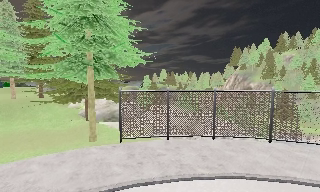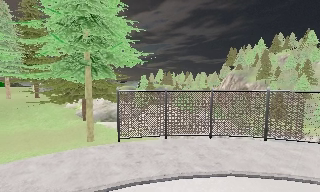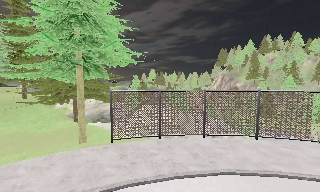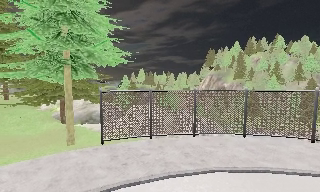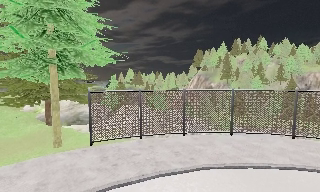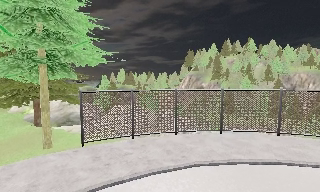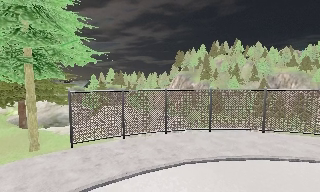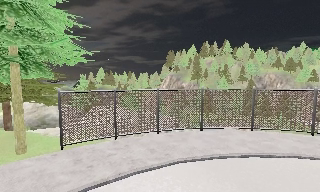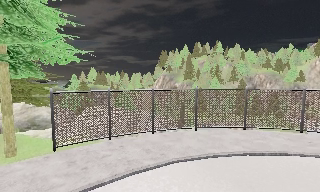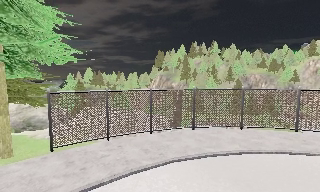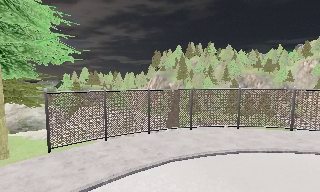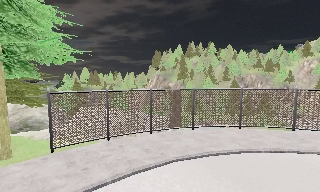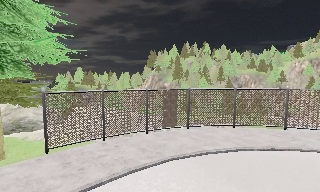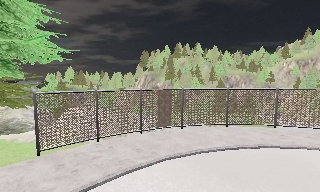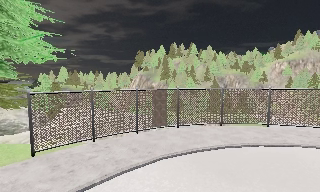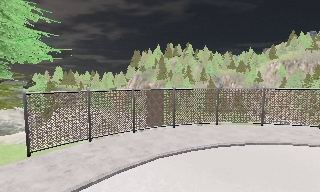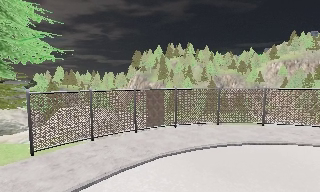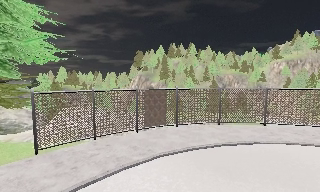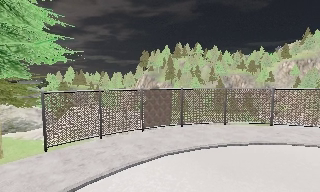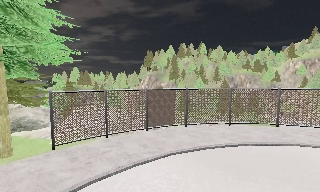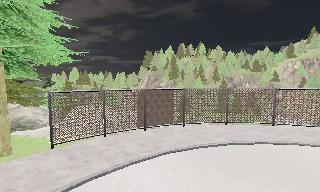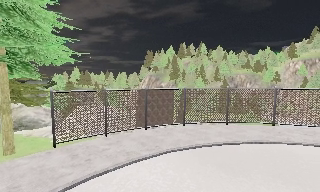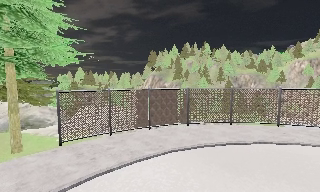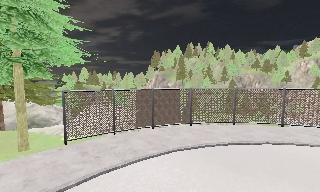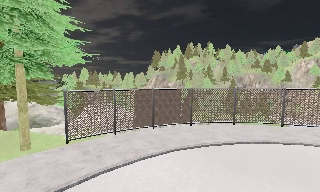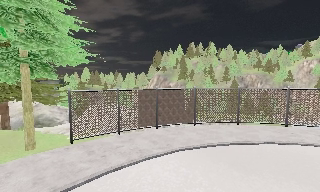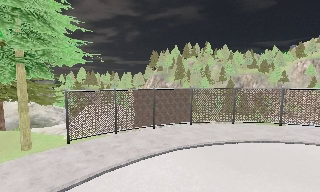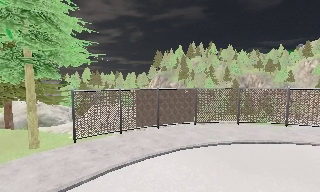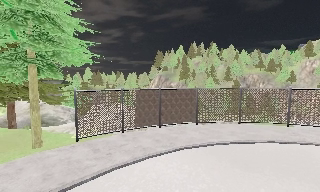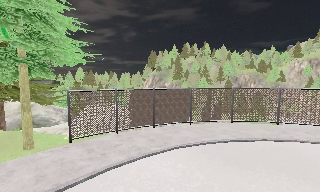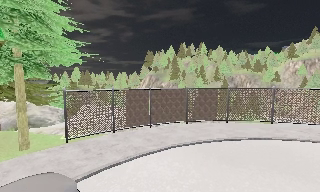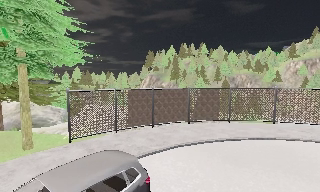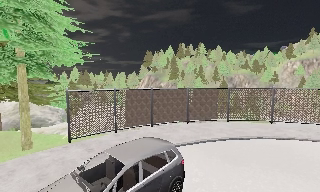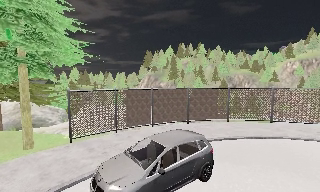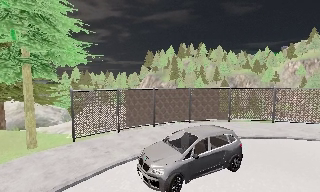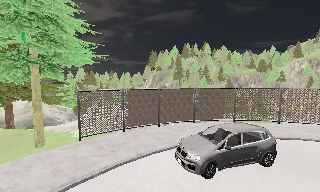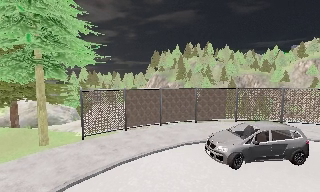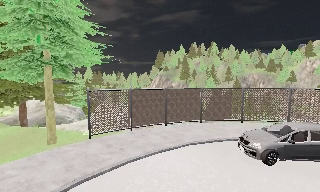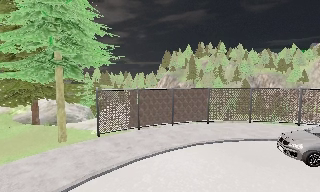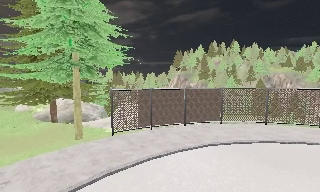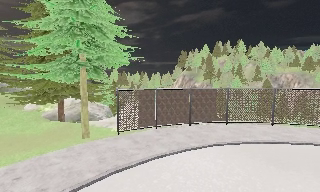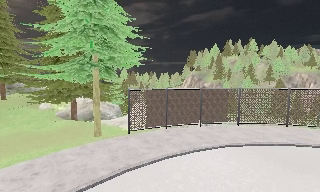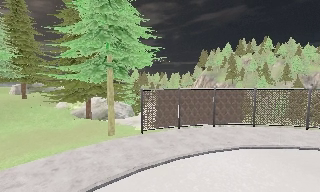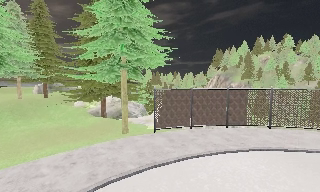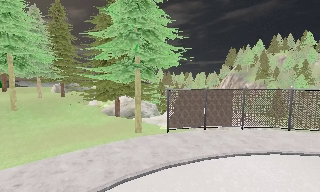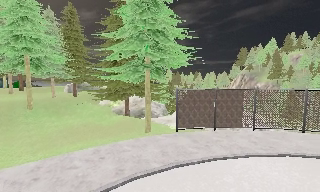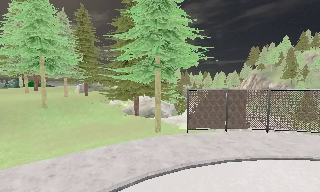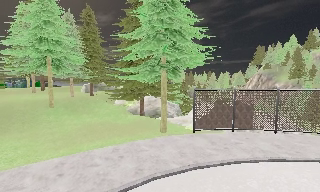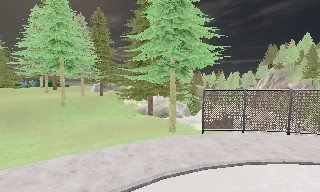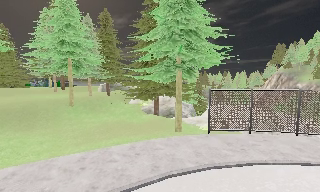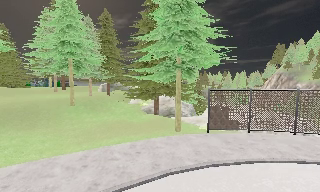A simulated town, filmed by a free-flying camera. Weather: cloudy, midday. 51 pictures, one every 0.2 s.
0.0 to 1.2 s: The camera pans to its right, which is clockwise from overhead, by about 20 degrees.
1.2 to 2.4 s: The camera travels to its left, about 0.5 m.
2.4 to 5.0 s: The camera travels backward, about 1 m, so what stands in front gets smaller.
5.0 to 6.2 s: The camera shifts only a little, or ends up much as it began.
6.2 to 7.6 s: The camera travels backward, about 0.5 m, so what stands in front gets smaller.
7.6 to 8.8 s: The camera swings to its left by about 20 degrees, and the scene slides to the right. It travels to its left, about 0.5 m, so close, fixed things drift to the right.
8.8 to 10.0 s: The scene slides to the right, as the camera pans about 10 degrees to its left.
The film runs backward here.
